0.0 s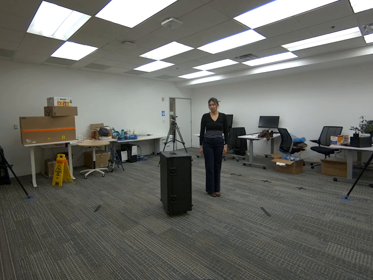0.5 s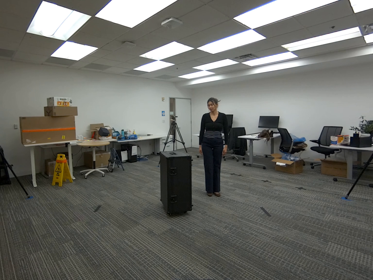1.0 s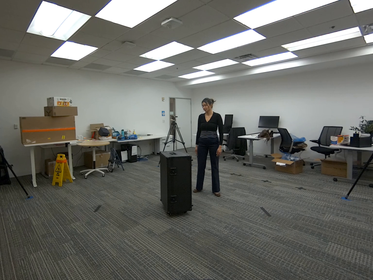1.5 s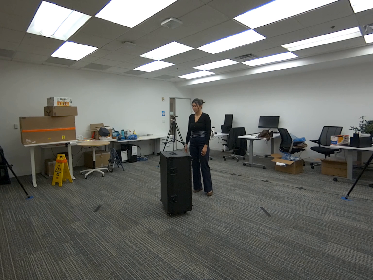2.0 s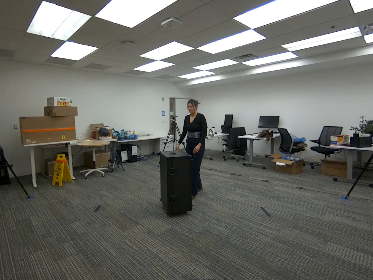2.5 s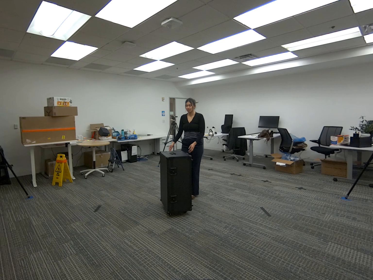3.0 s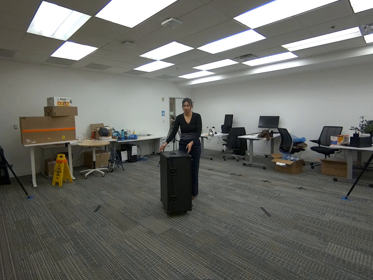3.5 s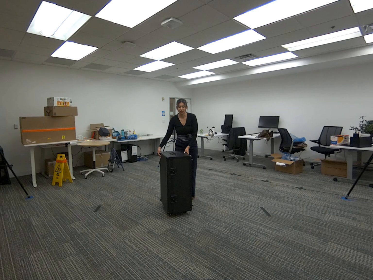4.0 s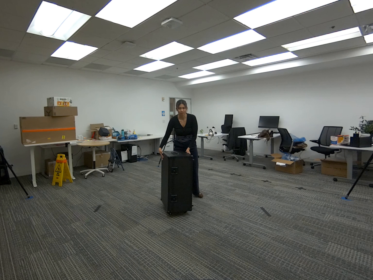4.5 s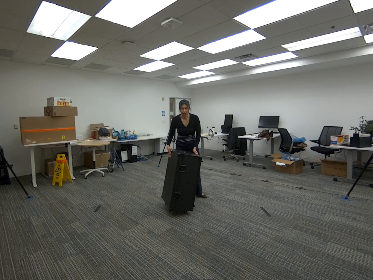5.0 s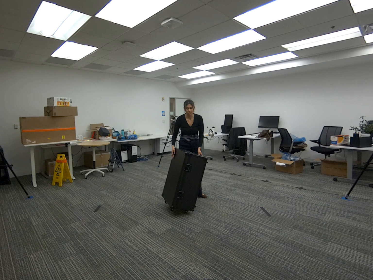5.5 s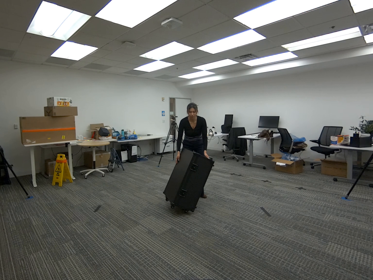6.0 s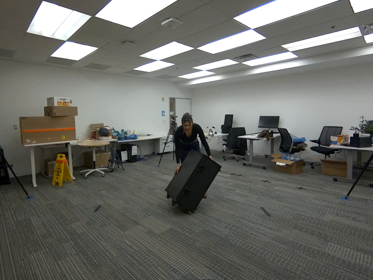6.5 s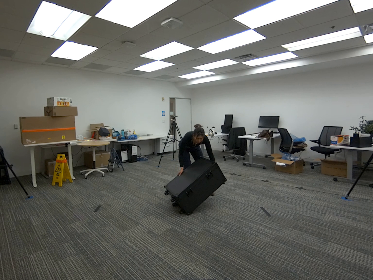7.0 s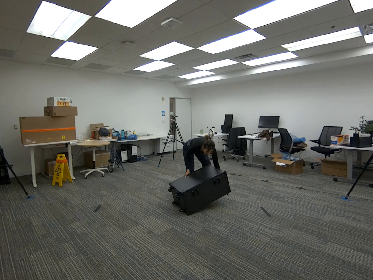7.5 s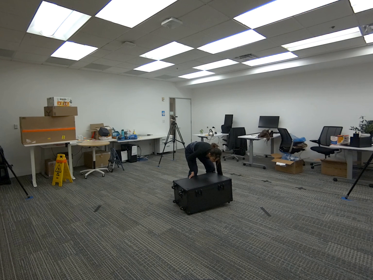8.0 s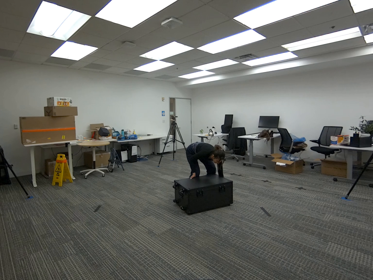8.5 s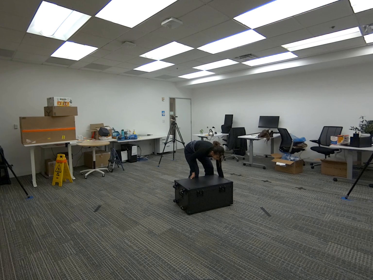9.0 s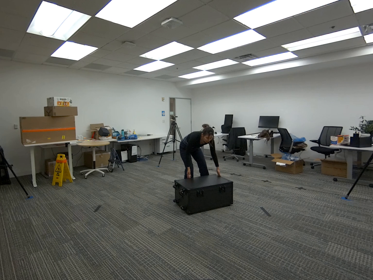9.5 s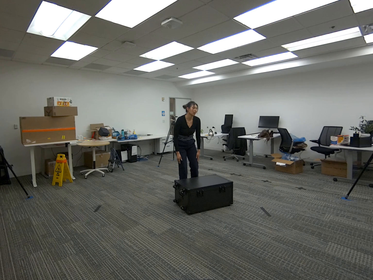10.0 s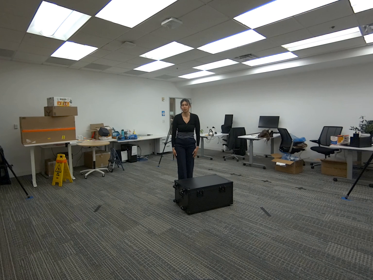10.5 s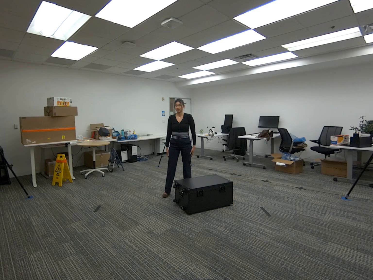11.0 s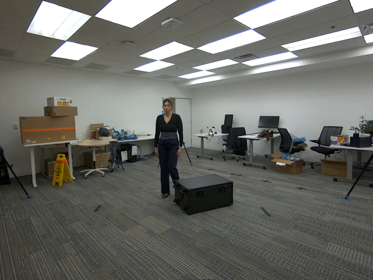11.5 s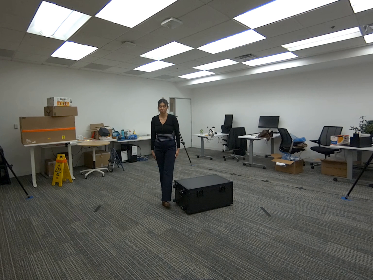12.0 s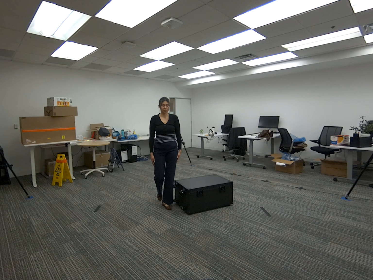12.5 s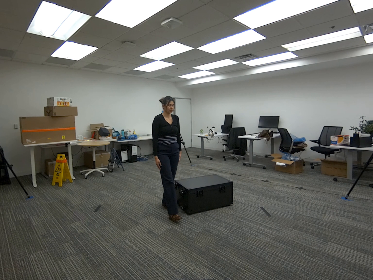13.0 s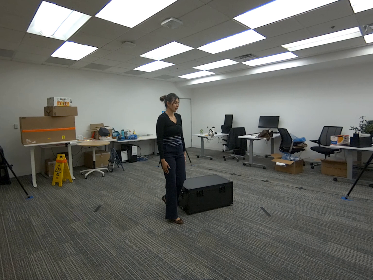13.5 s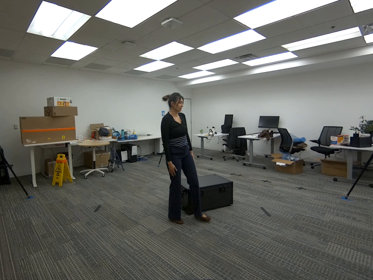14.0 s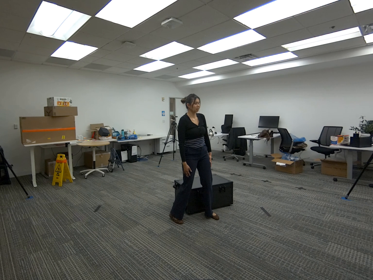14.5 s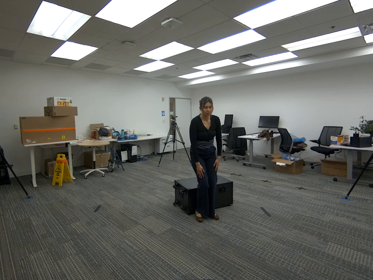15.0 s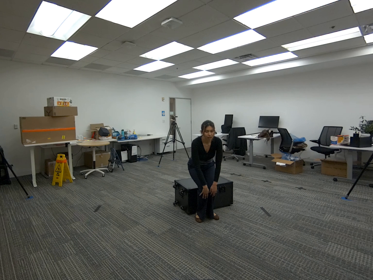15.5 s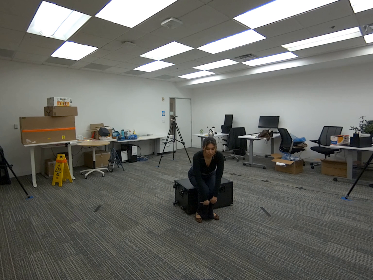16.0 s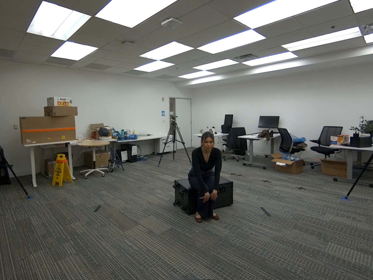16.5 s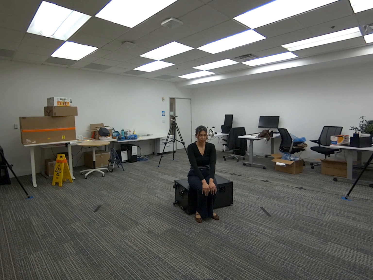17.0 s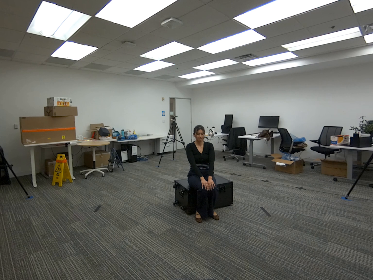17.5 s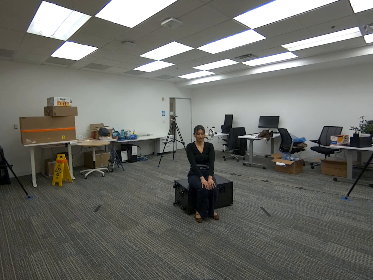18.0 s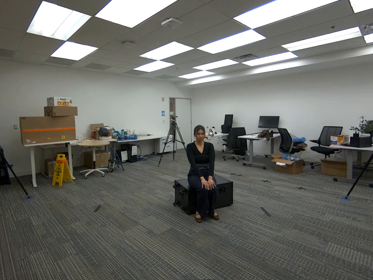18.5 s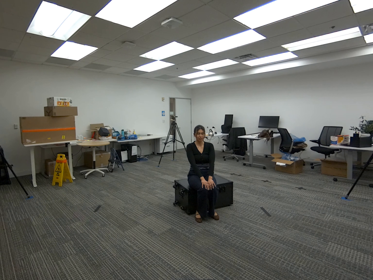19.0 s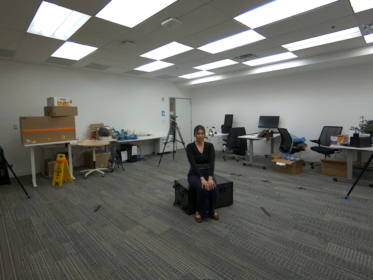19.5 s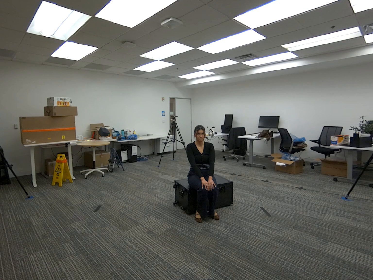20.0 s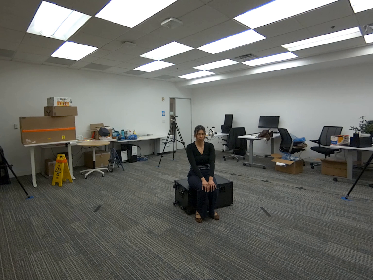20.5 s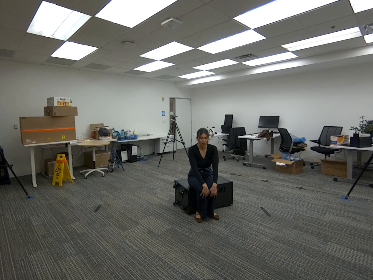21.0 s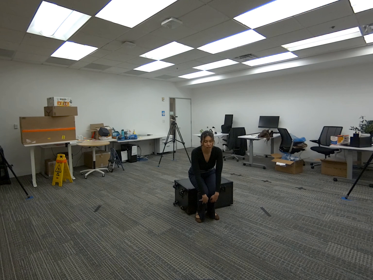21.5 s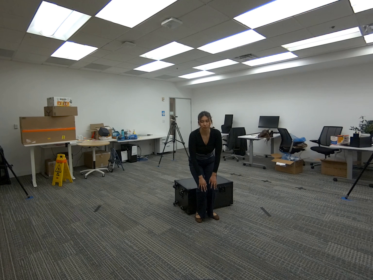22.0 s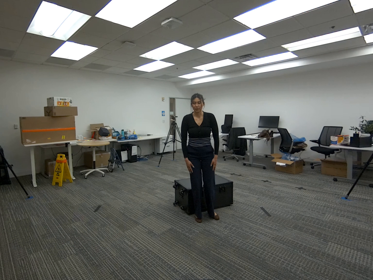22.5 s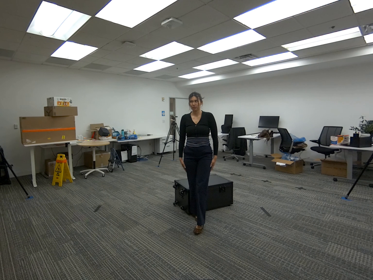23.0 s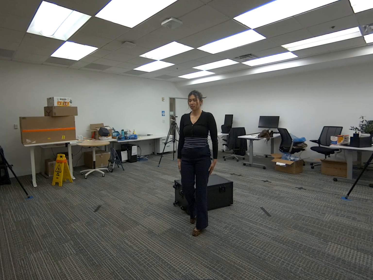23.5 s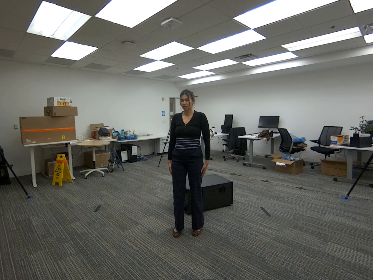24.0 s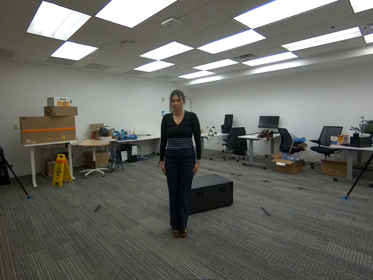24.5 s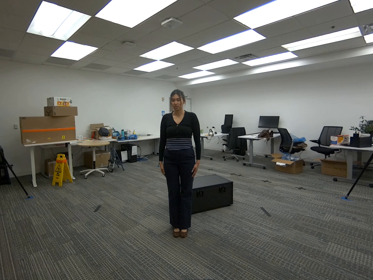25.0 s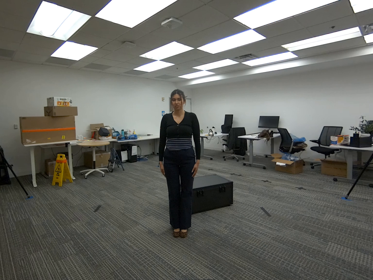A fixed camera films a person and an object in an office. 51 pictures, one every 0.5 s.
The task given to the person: Walk over to the G1 box and place the box on its side and sit down. Stand up when complete.
